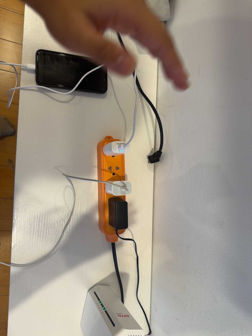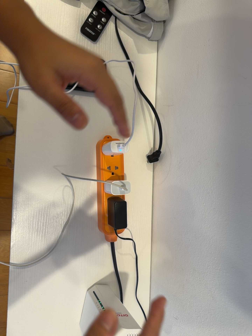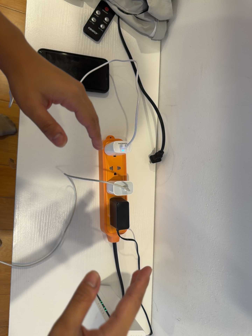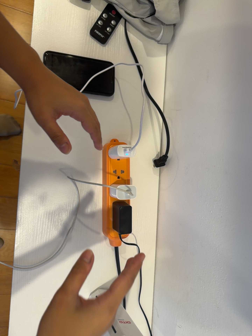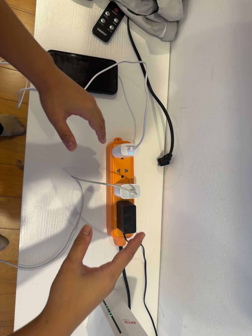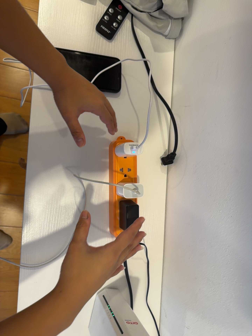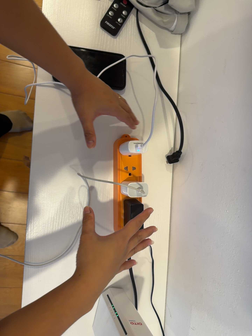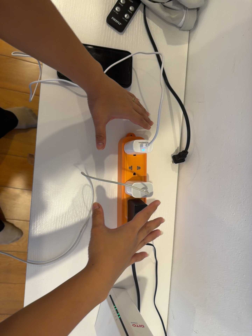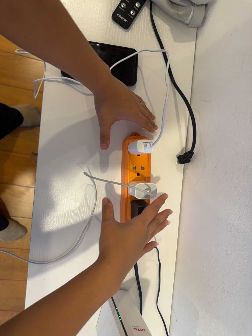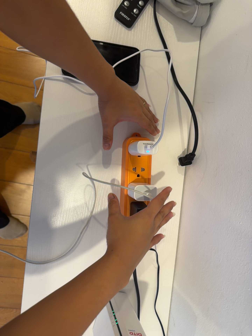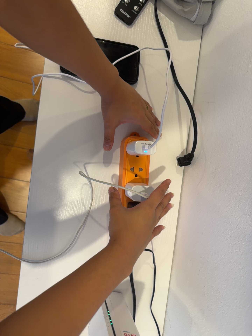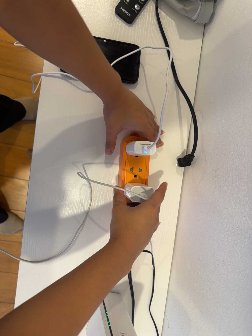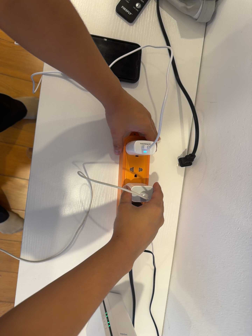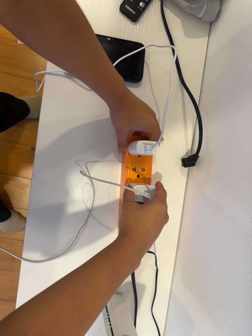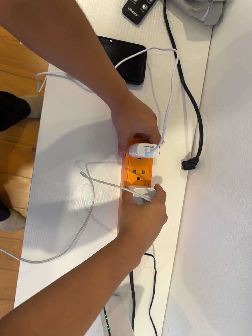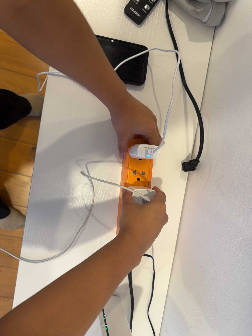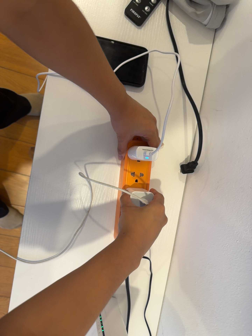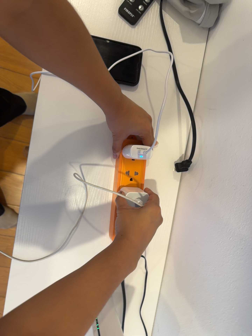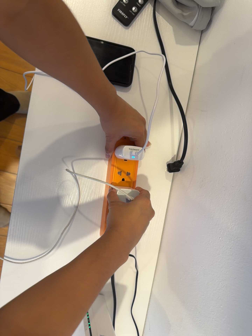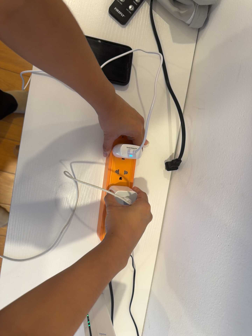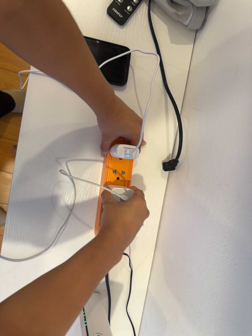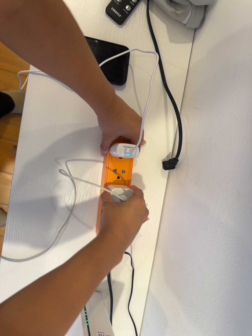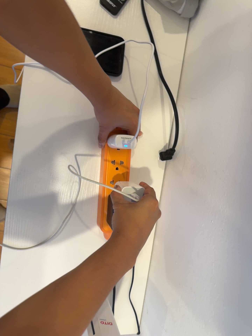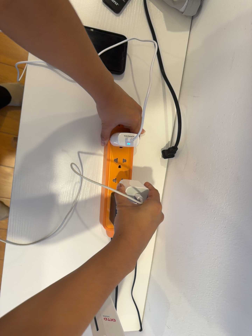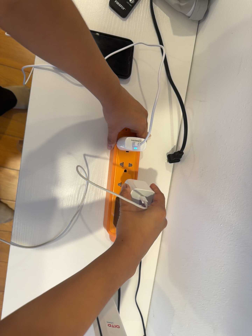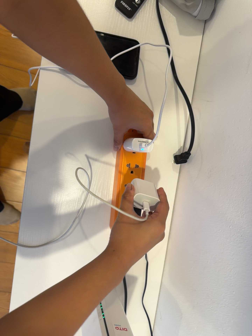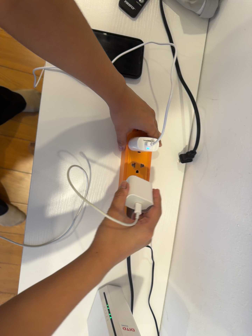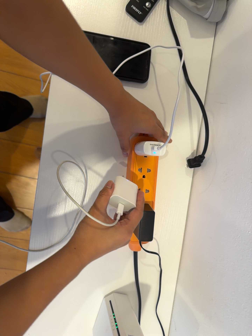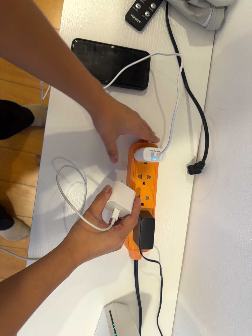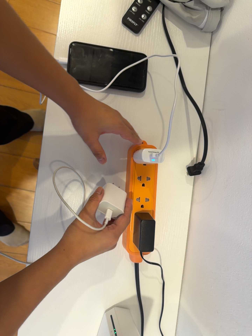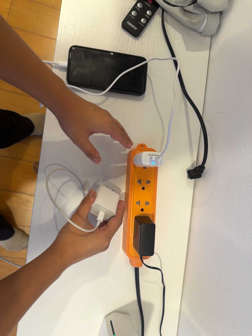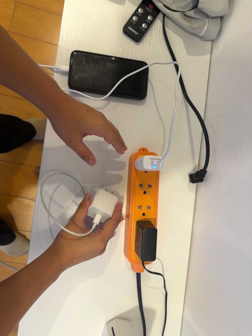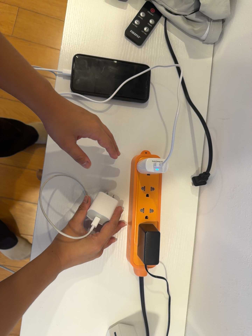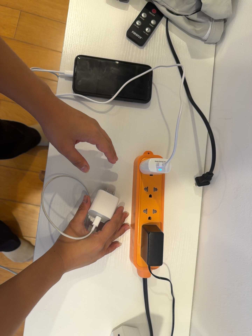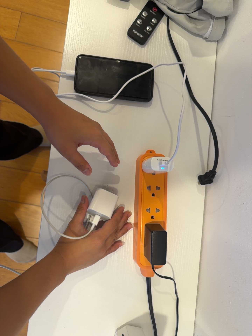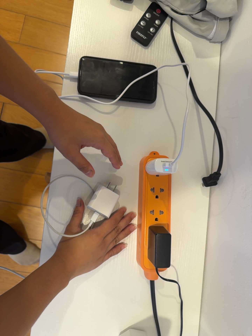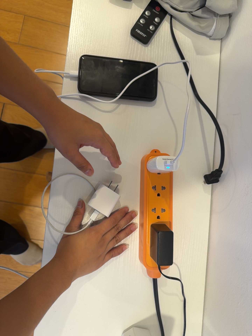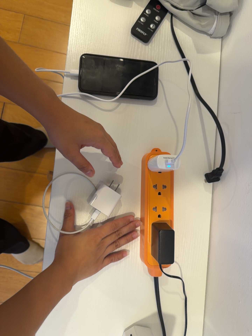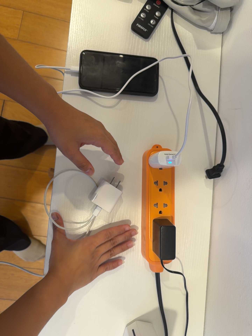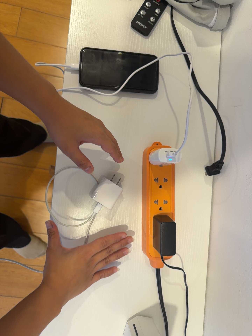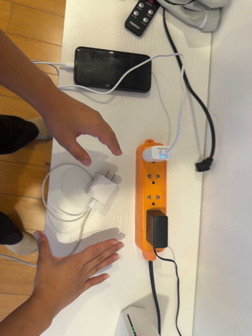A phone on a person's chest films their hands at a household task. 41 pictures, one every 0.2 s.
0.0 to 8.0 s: The scene slides to the right, as the camera pans about 10 degrees to its left. It travels forward, about 5 cm, so what stands in front looms larger.
The film runs forward here.
